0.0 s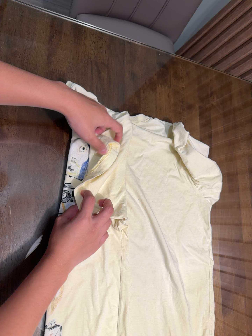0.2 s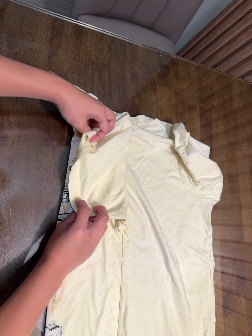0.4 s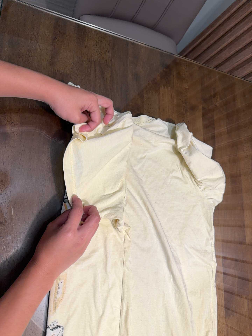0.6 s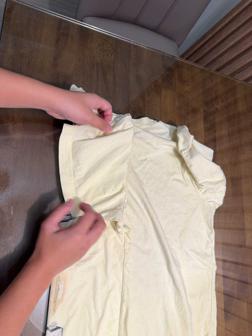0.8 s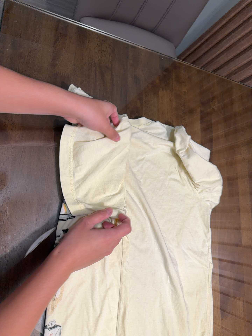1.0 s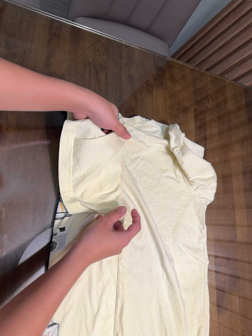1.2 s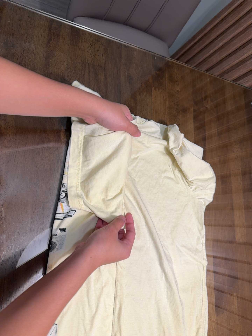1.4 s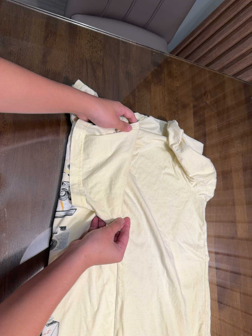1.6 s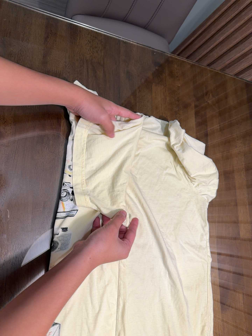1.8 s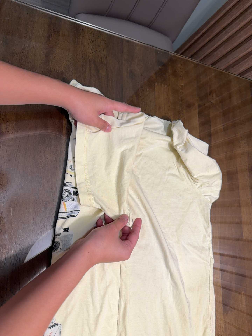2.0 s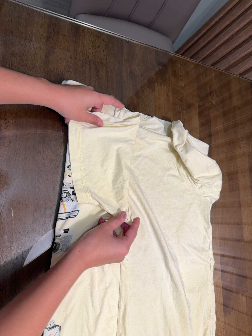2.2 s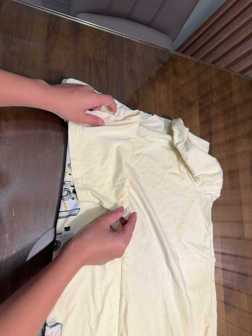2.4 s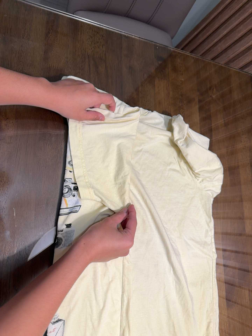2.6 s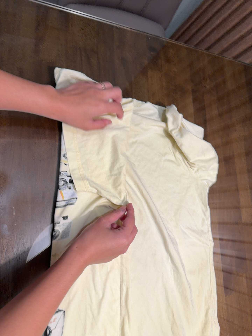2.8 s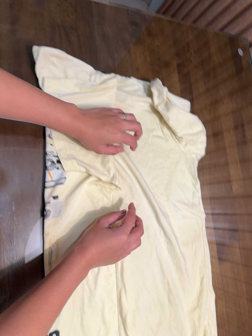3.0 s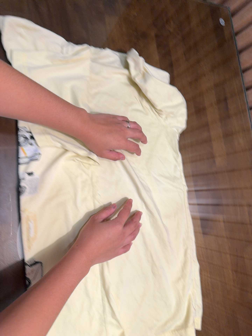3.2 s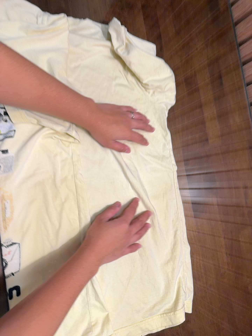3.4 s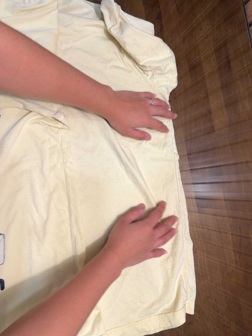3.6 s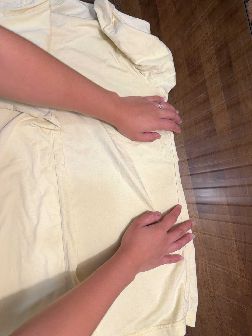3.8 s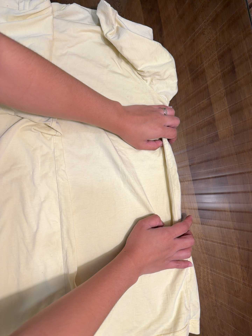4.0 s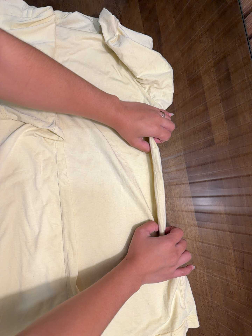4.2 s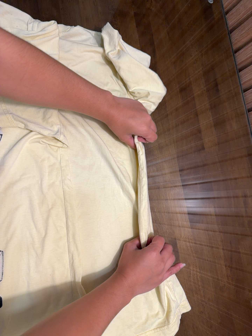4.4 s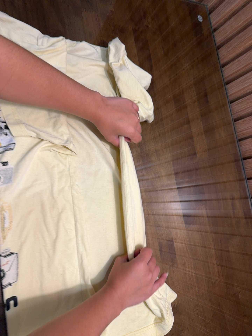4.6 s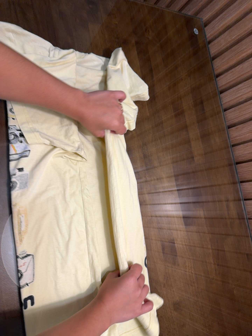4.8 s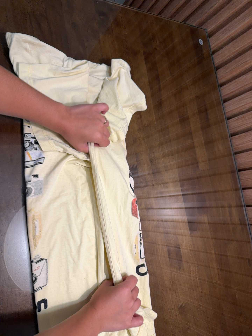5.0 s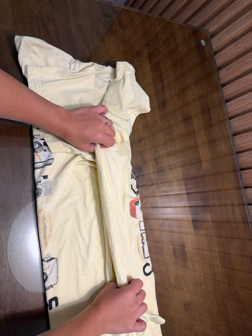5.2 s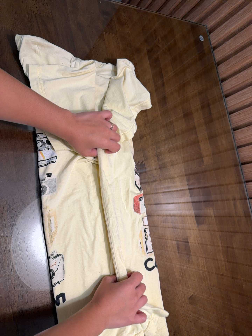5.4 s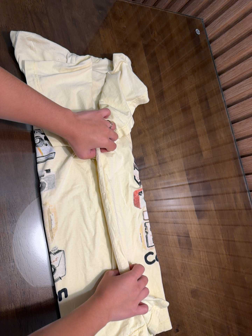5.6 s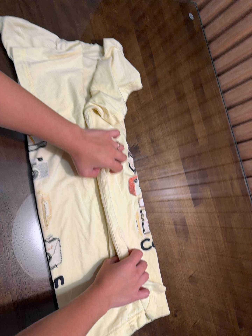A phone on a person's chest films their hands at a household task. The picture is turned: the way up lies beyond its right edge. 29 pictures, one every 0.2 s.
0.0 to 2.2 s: The camera shifts only a little, or ends up much as it began.
2.2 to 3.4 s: The camera travels to its right, toward the bottom of its view and forward, about 18 cm, so close, fixed things drift to the left. Its aim tips toward the bottom of its view by about 10 degrees, and the scene shifts upward. It rolls about its line of sight by about 10 degrees, and the scene rotates counterclockwise.
3.4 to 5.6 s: The camera pans to its right by about 10 degrees. It travels to its left and backward, about 16 cm.
The film runs forward here.
